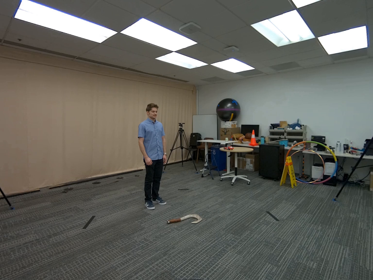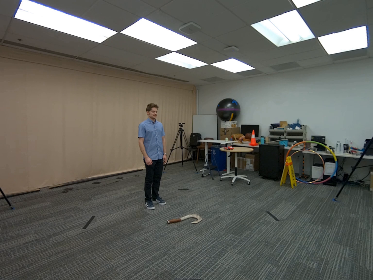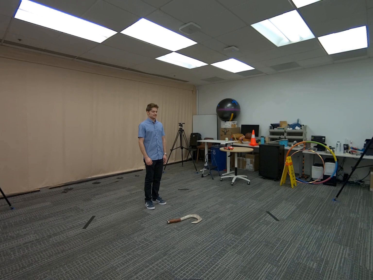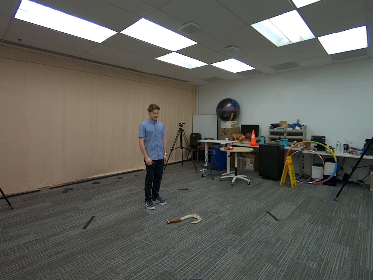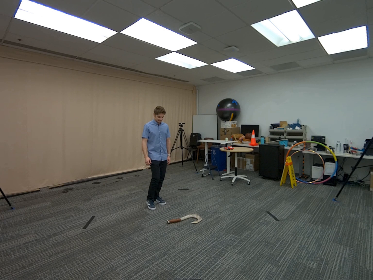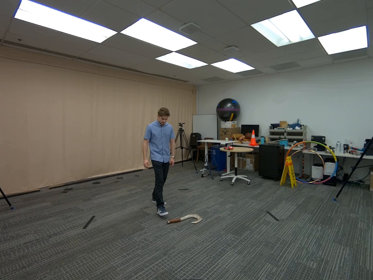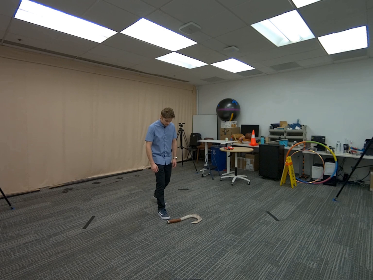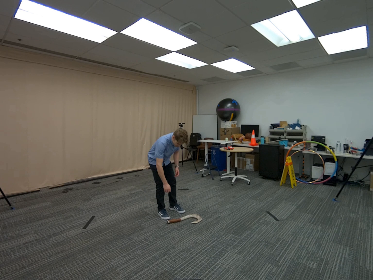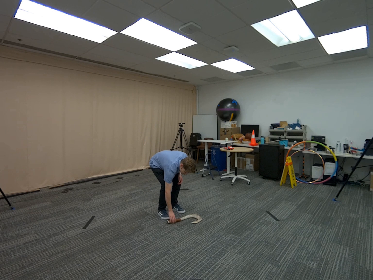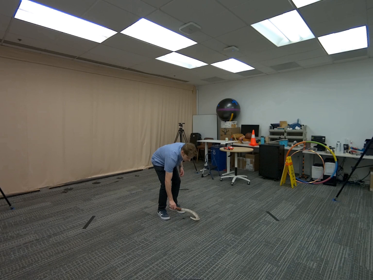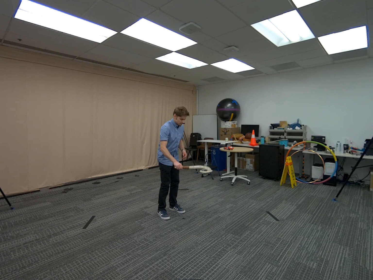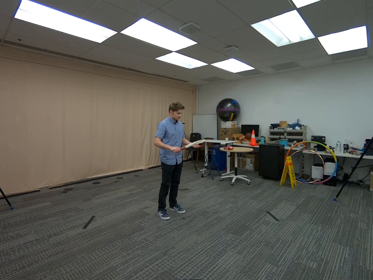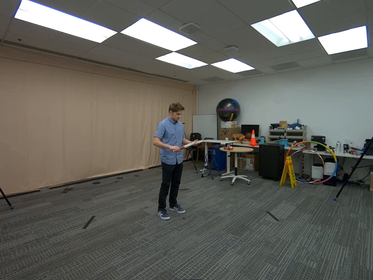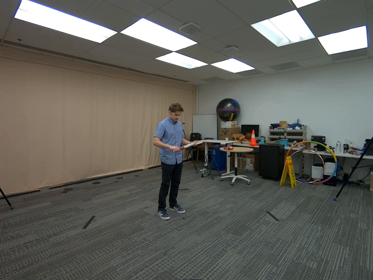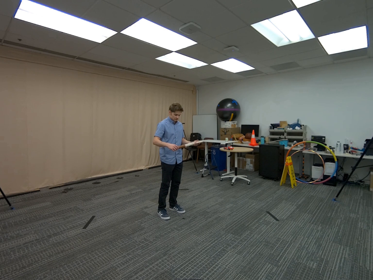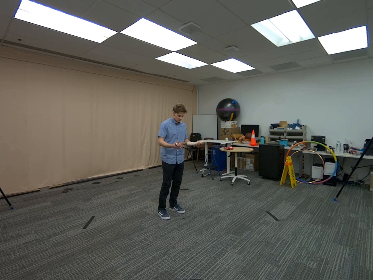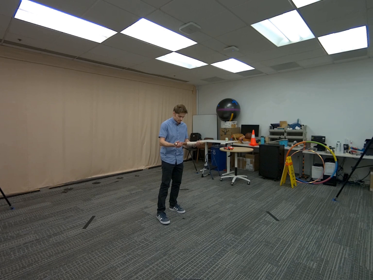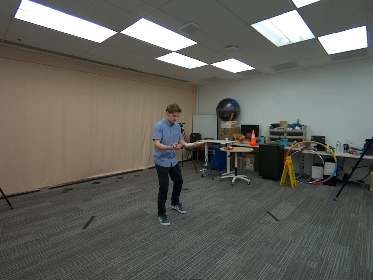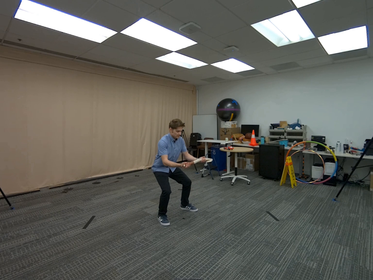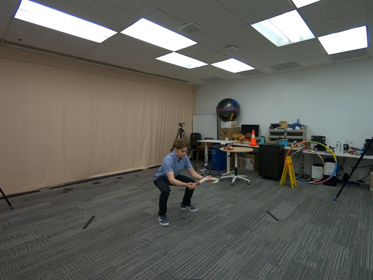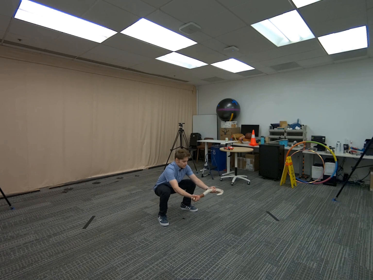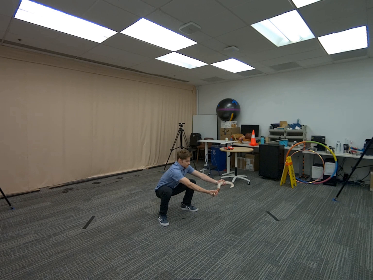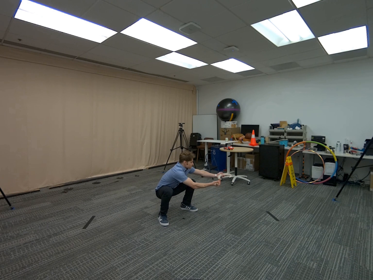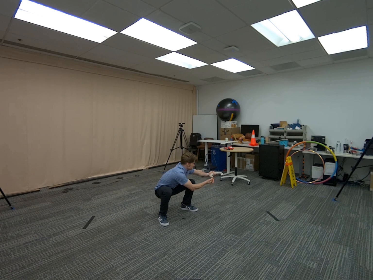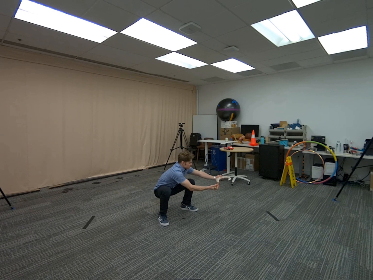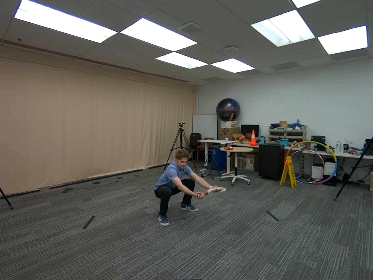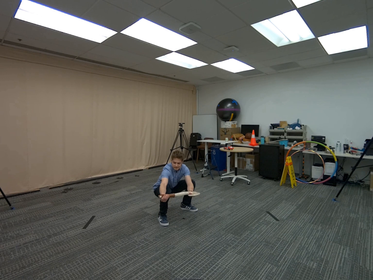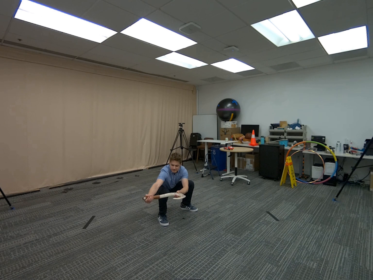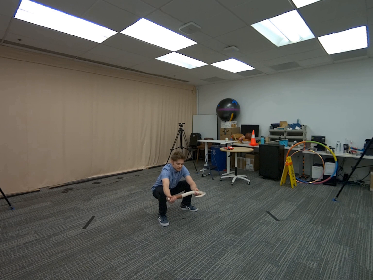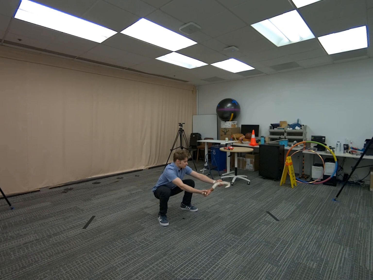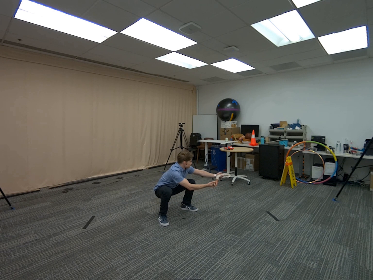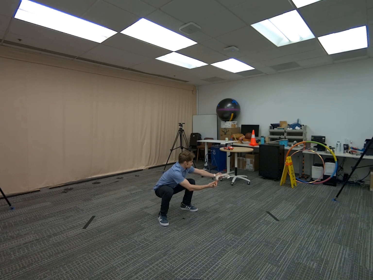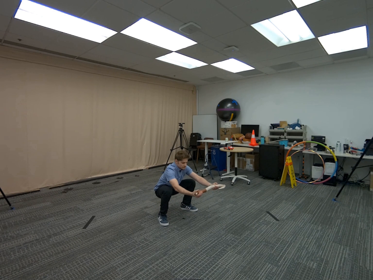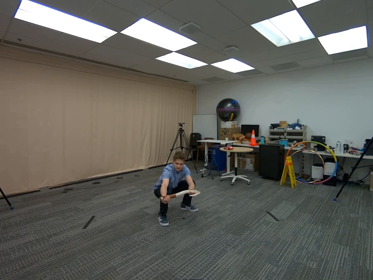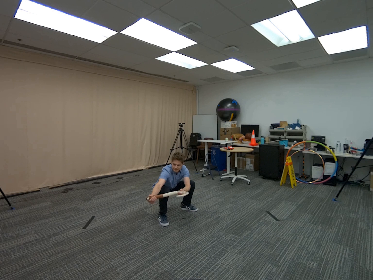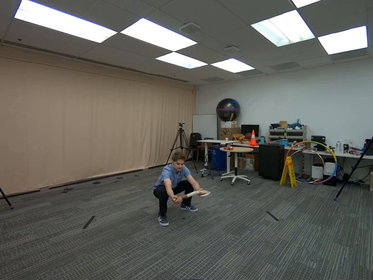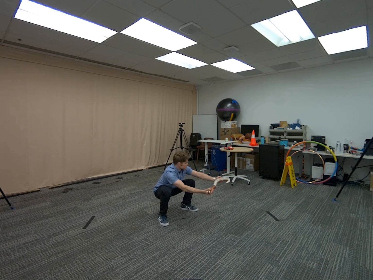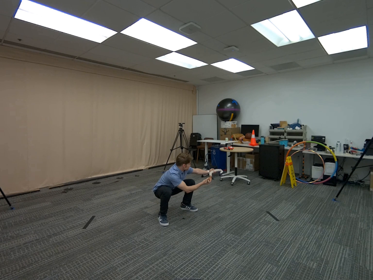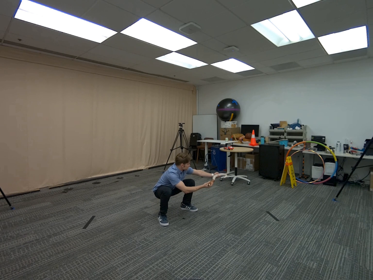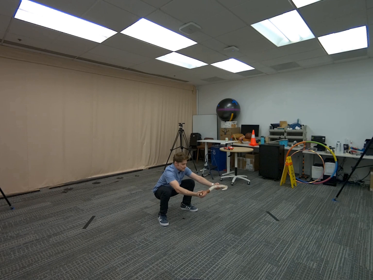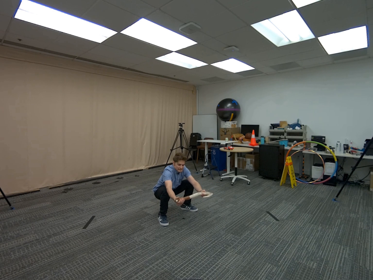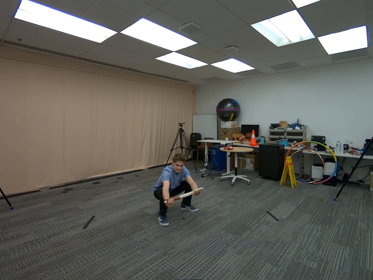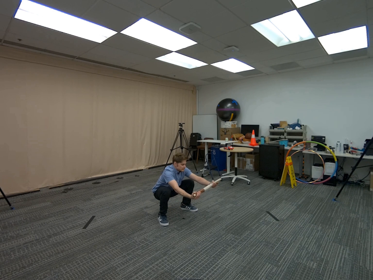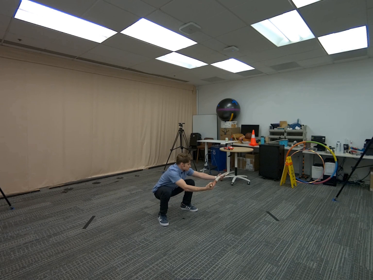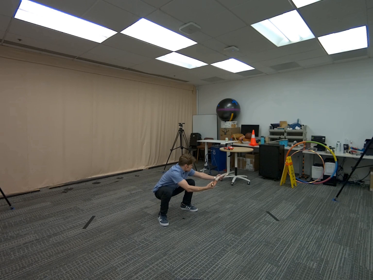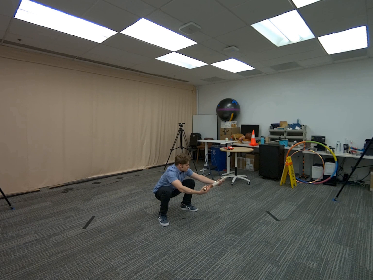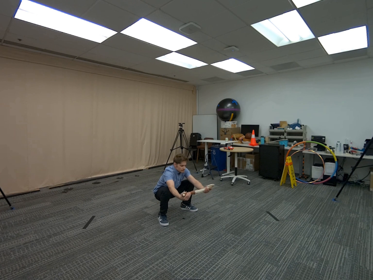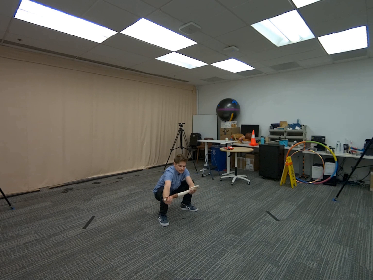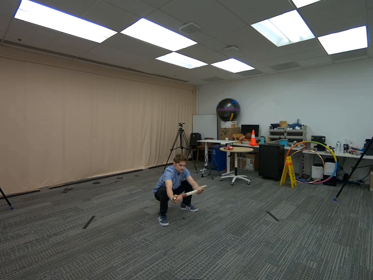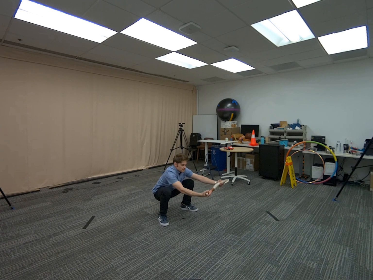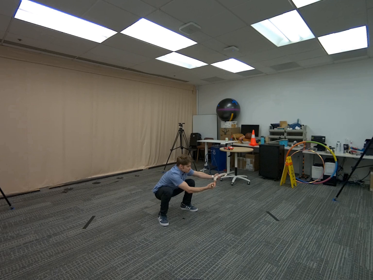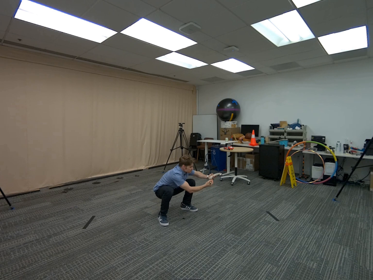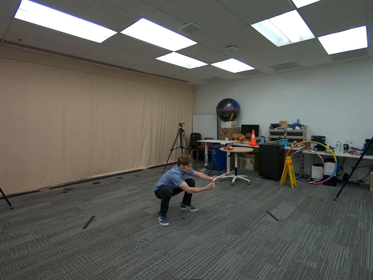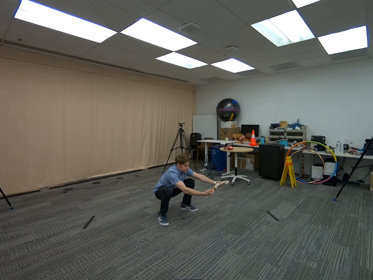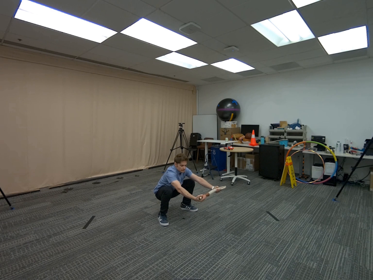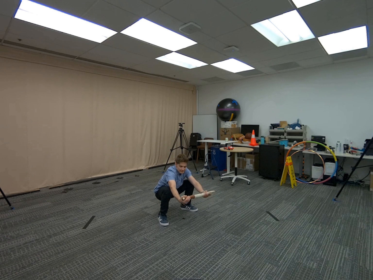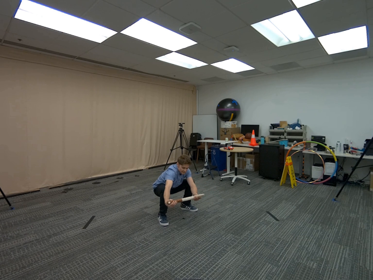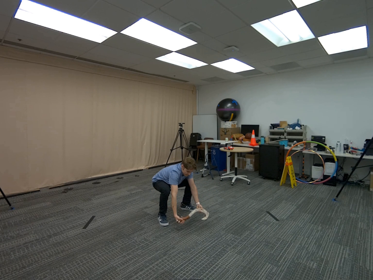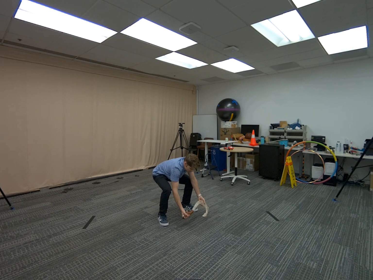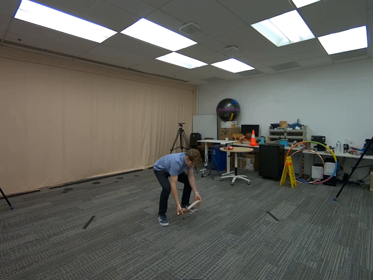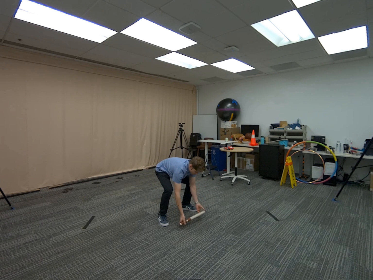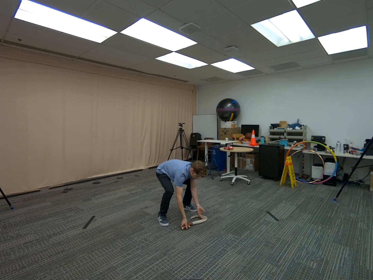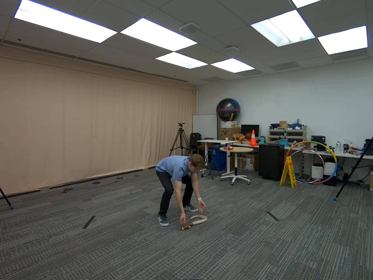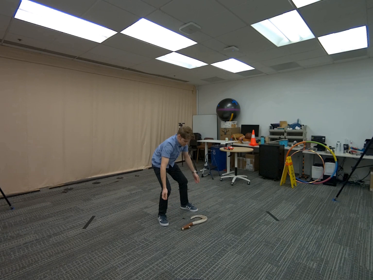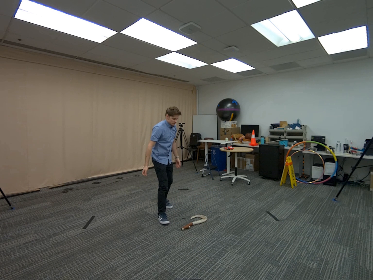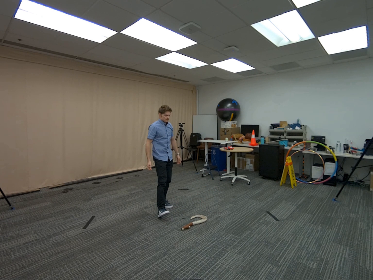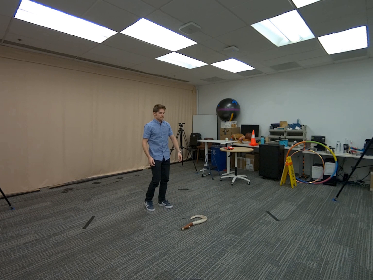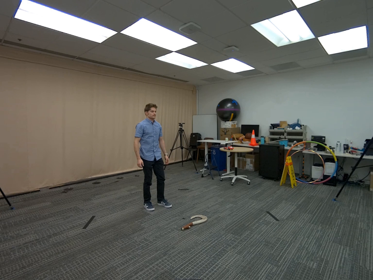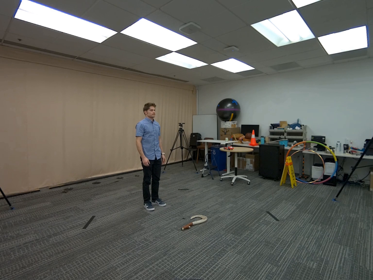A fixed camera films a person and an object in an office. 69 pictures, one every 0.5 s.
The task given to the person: Walk over to the Big Fish Hook on the ground and pick up the Big Fish Hook using both hands and in a squat position proceed to slide the Big Fish Hook horizontally infront of you. Hold for ~15sec and place the hook on the ground when complete.
